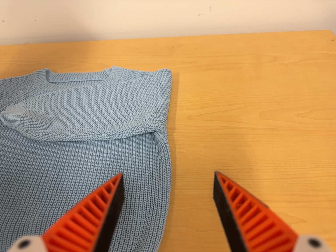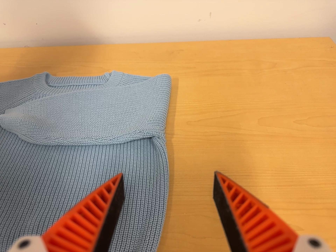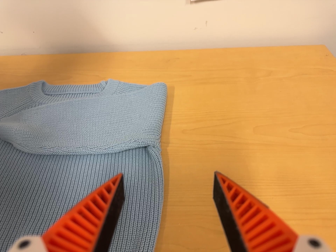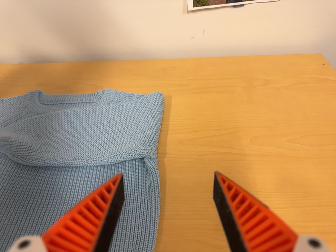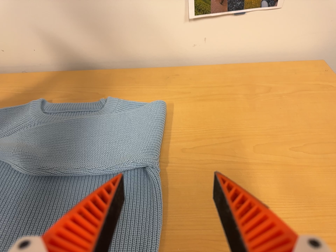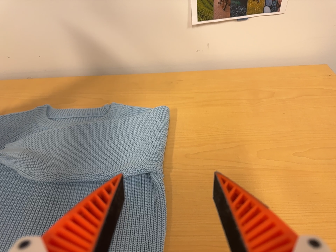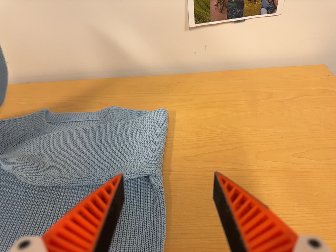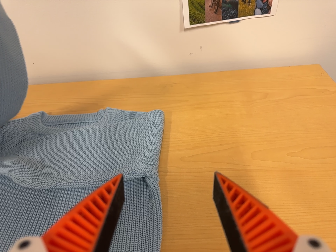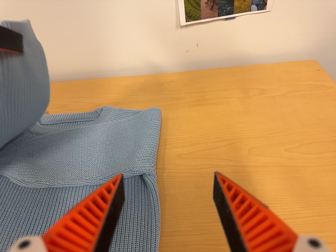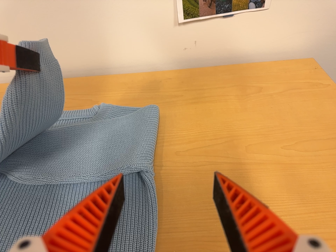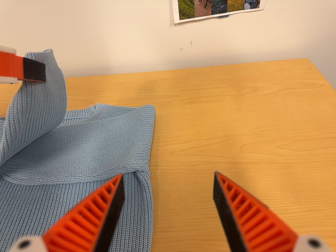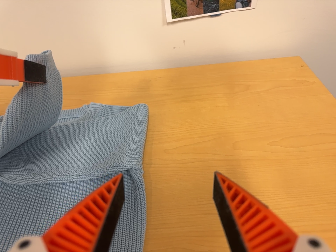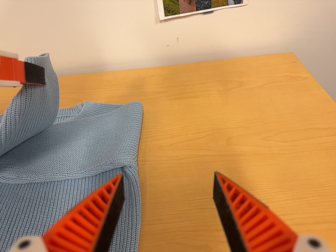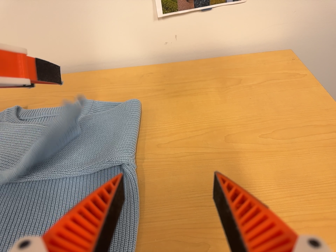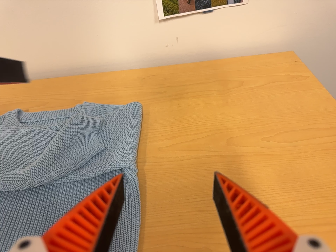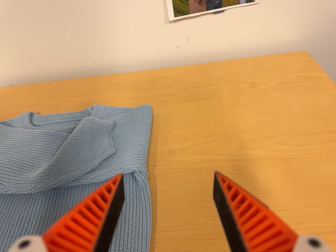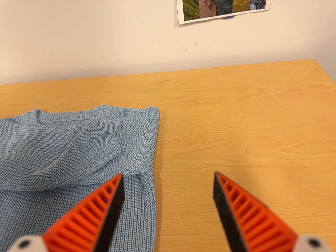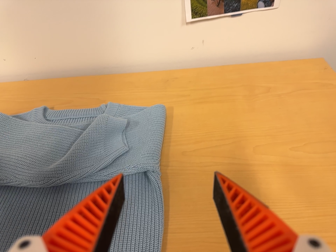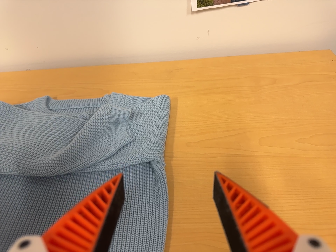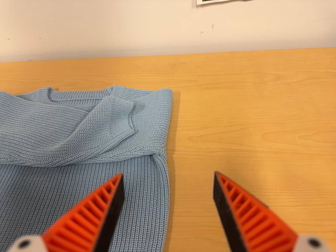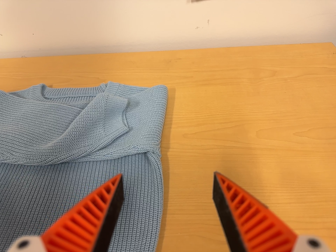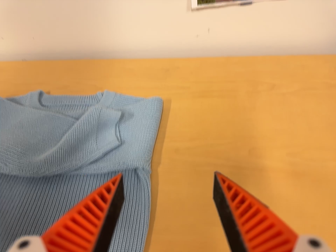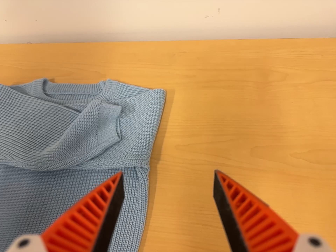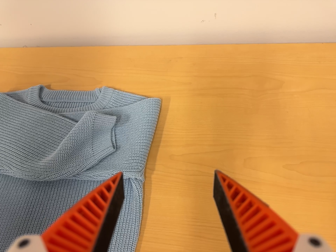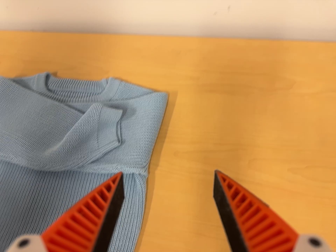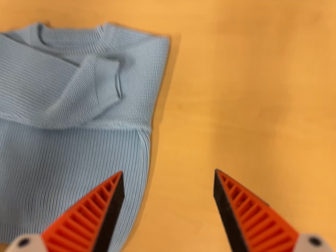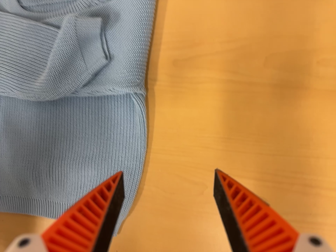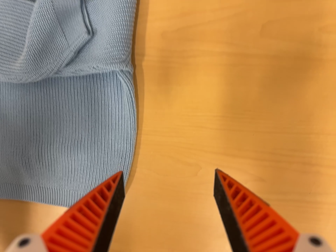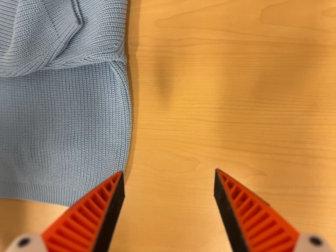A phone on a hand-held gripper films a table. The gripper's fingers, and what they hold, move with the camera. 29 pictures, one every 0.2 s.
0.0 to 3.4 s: The camera shifts only a little, or ends up much as it began.
3.4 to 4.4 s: The camera travels toward the top of its view and to its right, about 12 cm. Its aim tips toward the bottom of its view by about 15 degrees.
4.4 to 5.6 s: The camera pans to its left by about 10 degrees. It travels forward, to its right and toward the top of its view, about 14 cm. Its aim tips toward the bottom of its view by about 35 degrees, and the scene shifts upward. It rolls about its line of sight by about 10 degrees, and the scene rotates counterclockwise.
The film runs forward here.
